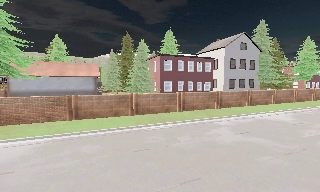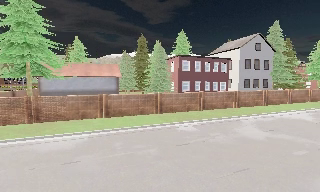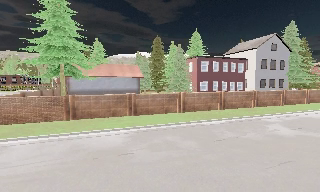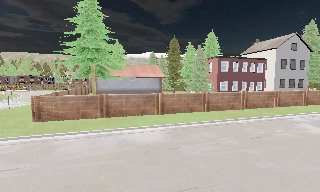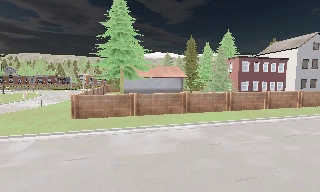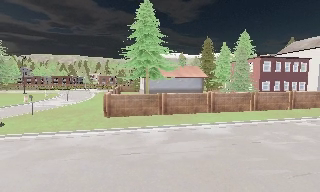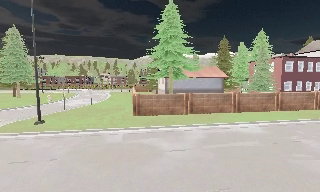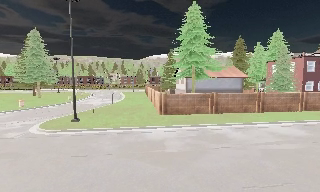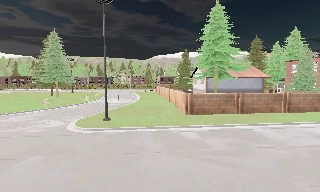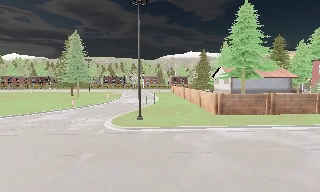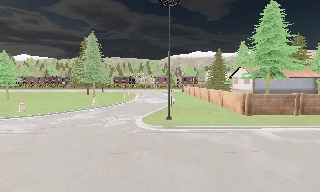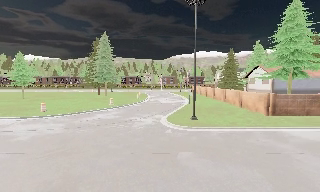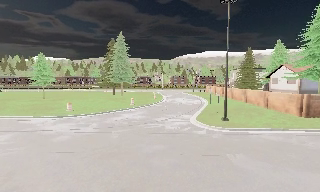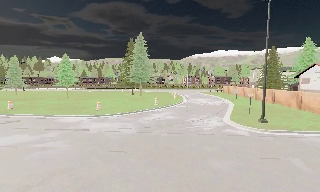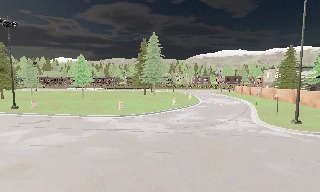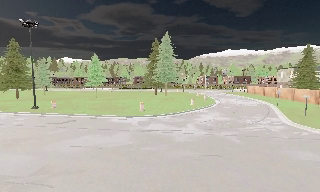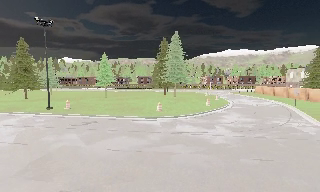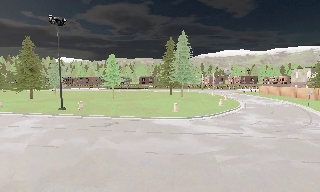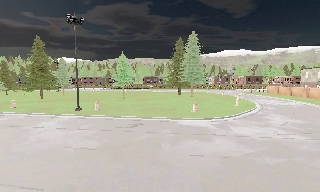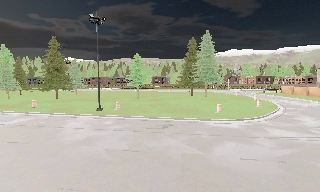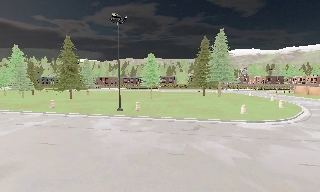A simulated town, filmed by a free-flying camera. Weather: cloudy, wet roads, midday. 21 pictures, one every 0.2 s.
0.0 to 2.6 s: The camera swings to its left by about 30 degrees, and the scene slides to the right. It travels to its left, about 30 m, so close, fixed things drift to the right.
2.6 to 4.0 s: The camera travels to its left, about 17 m, so close, fixed things drift to the right.
The film runs backward here.
